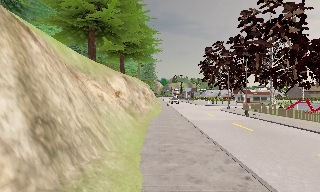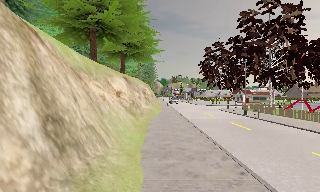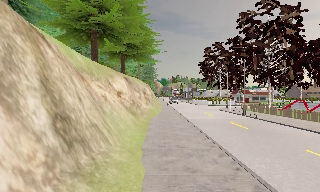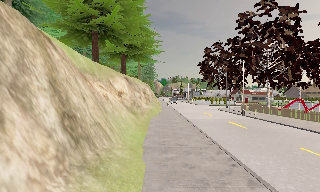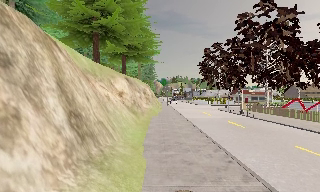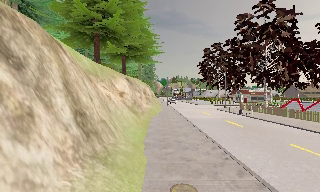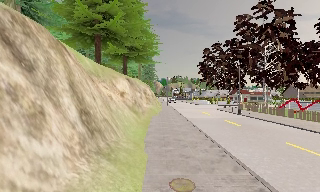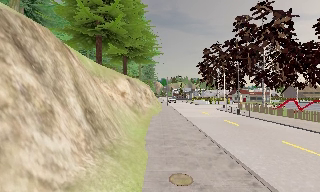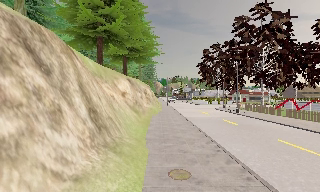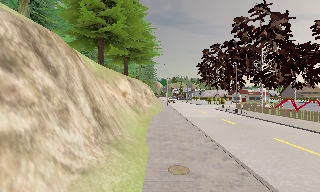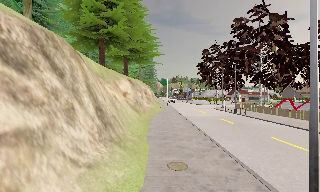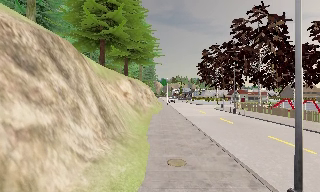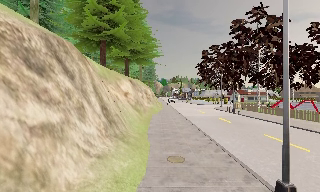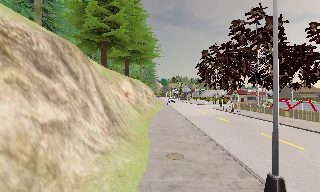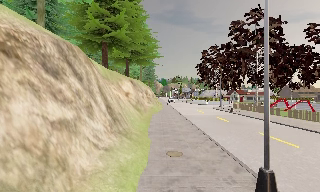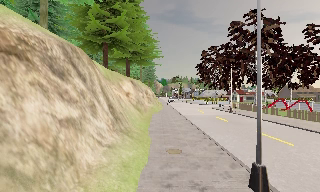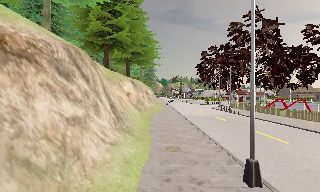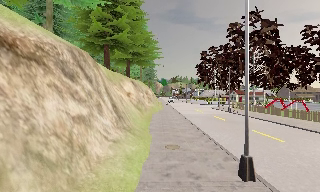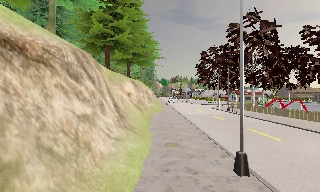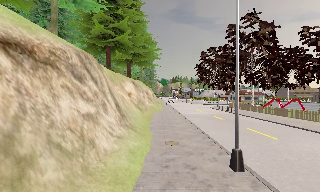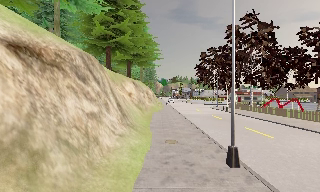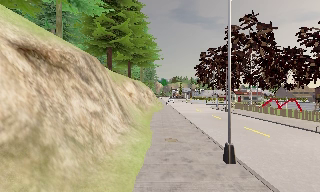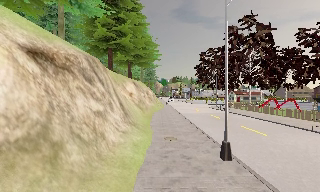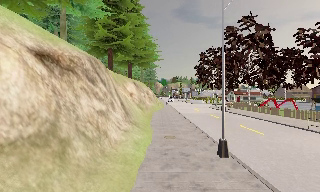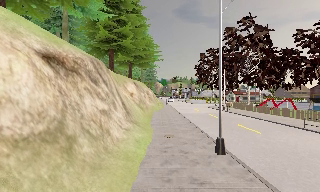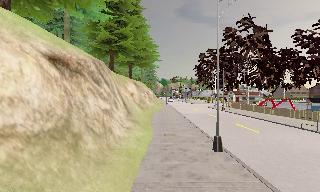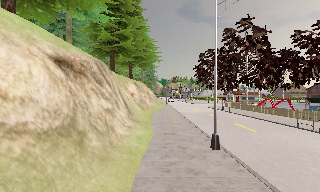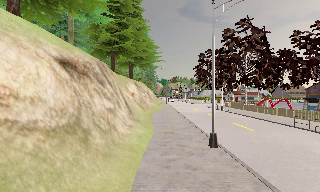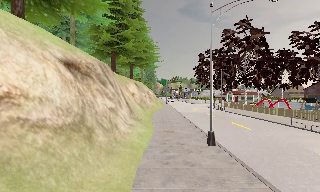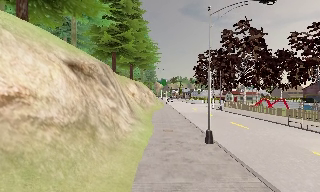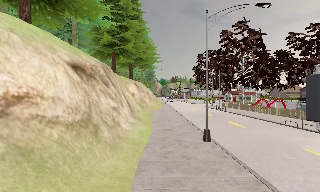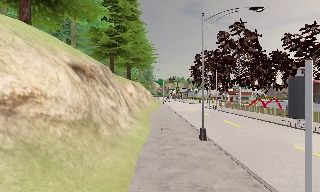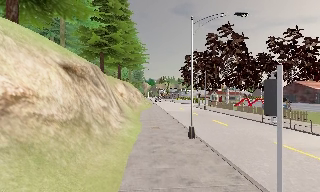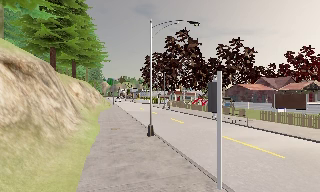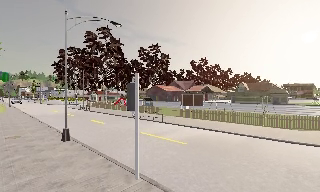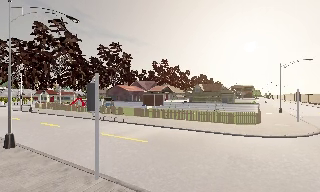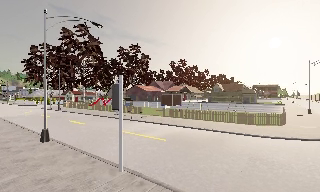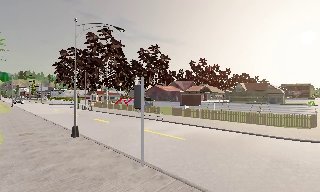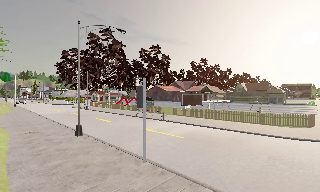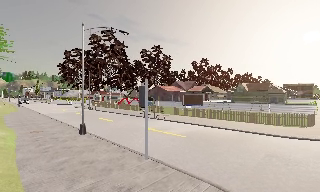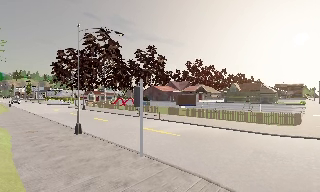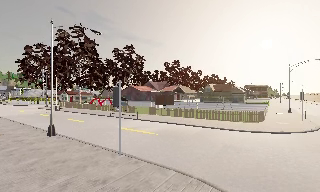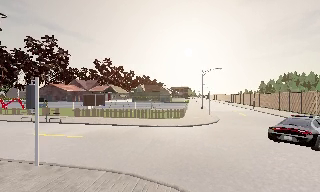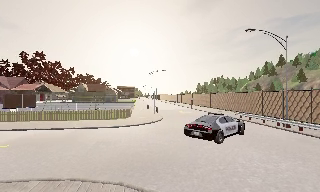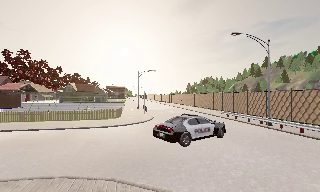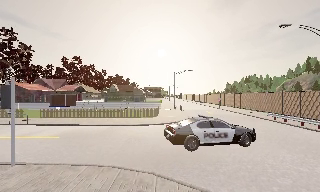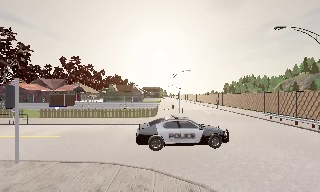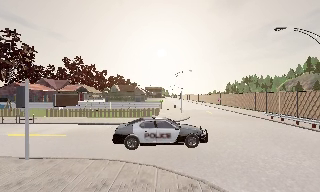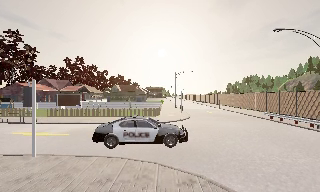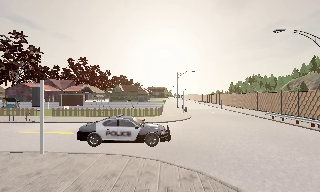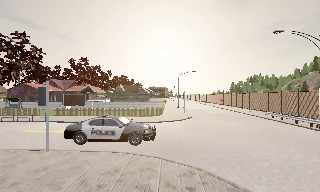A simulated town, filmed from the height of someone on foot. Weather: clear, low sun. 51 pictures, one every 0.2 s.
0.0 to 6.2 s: The camera travels backward, about 10 m, so what stands in front gets smaller.
6.2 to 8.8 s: The scene slides to the left, as the camera pans about 100 degrees to its right. It travels backward, about 4 m.
8.8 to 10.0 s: The scene slides to the right, as the camera pans about 15 degrees to its left. It travels backward, about 1.5 m, so what stands in front gets smaller.
The film runs backward here.
